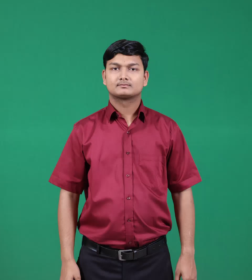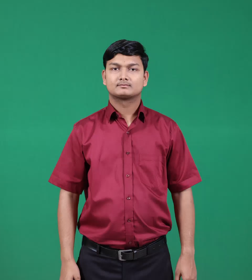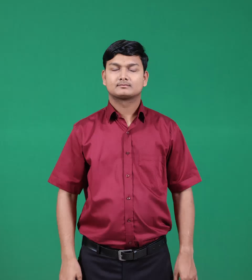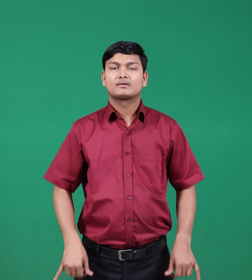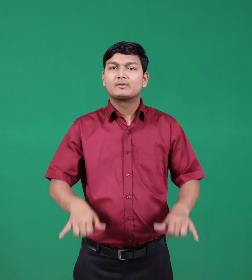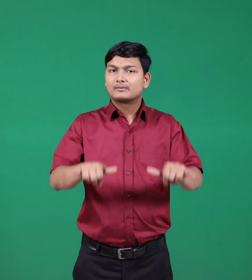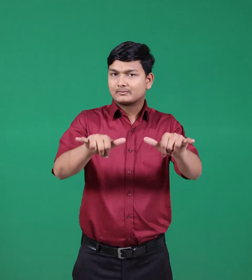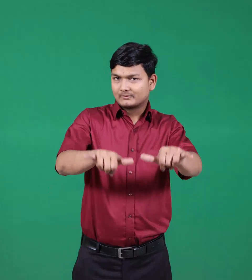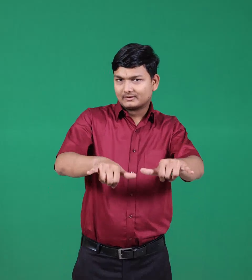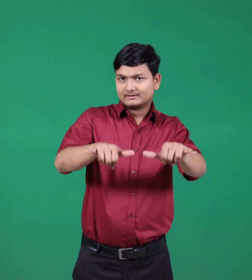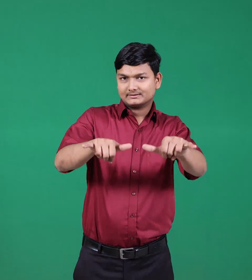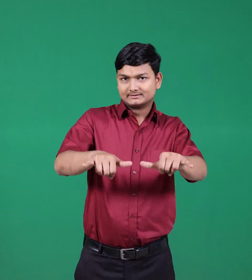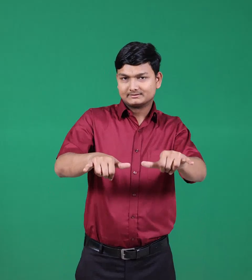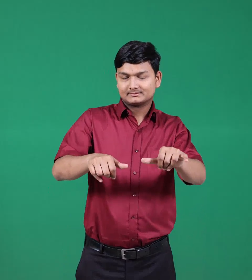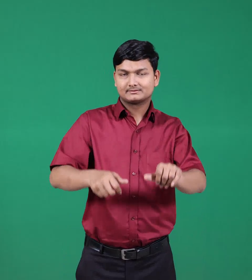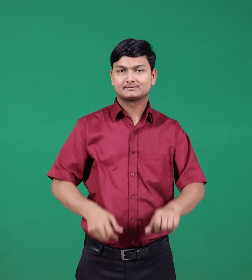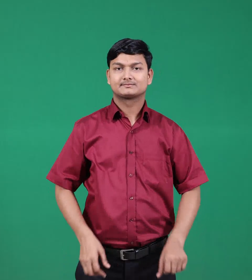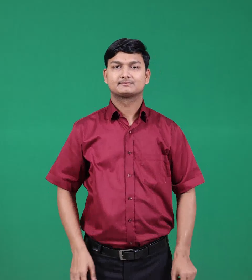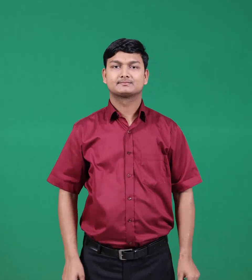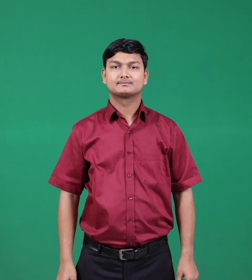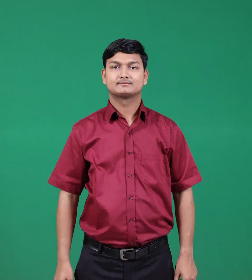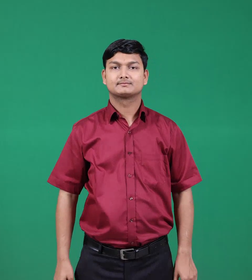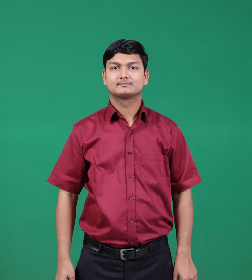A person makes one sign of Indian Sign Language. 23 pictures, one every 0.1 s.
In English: stay
